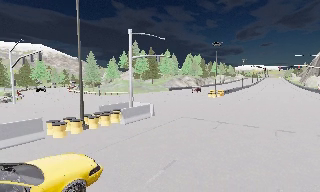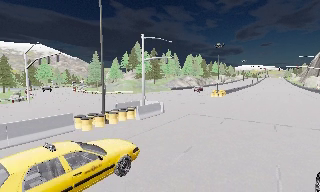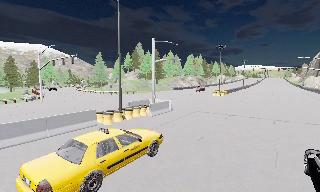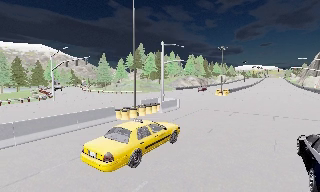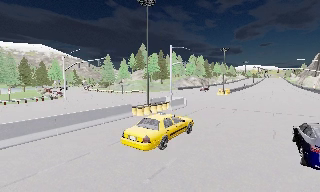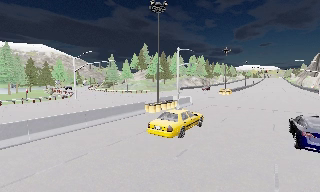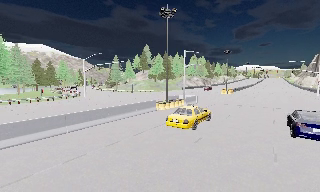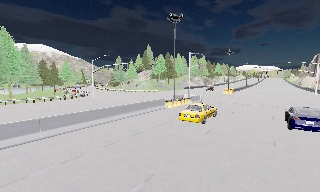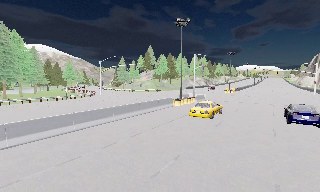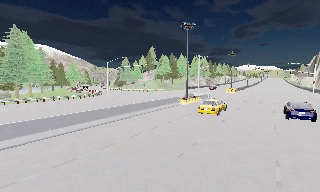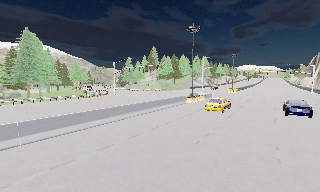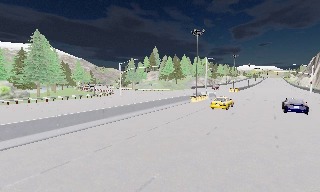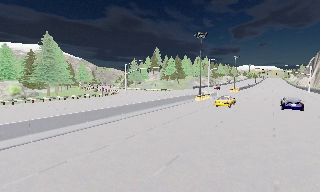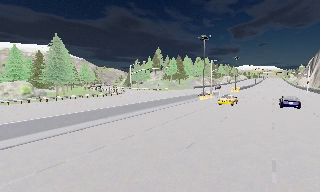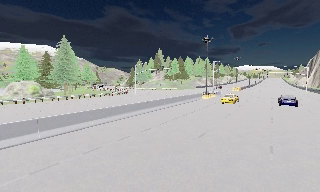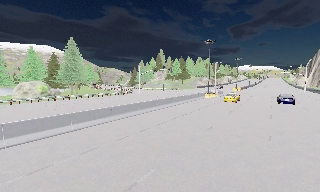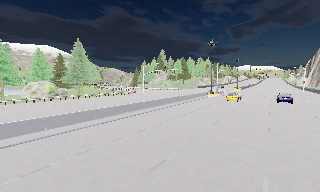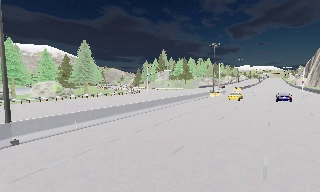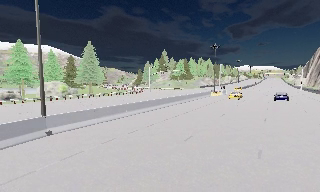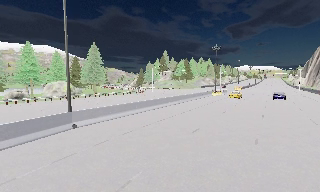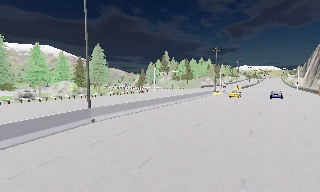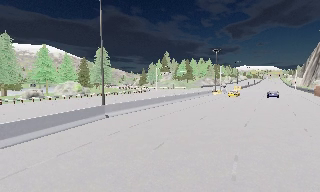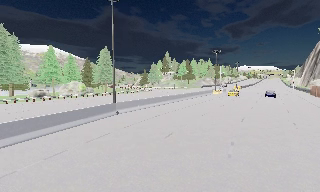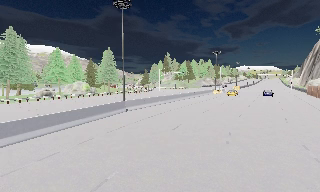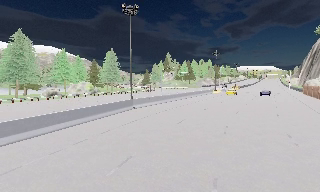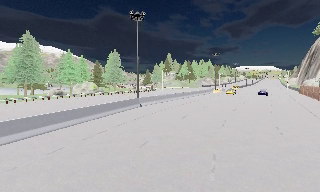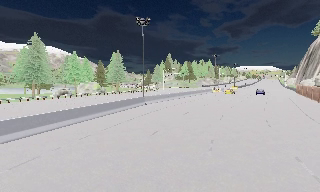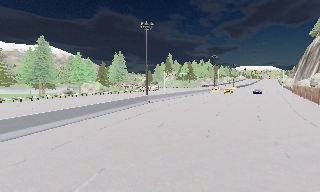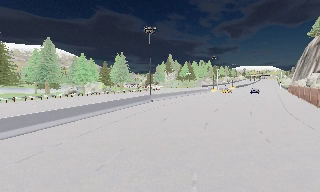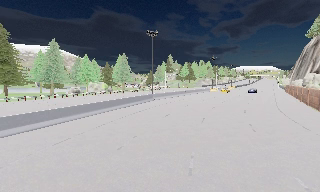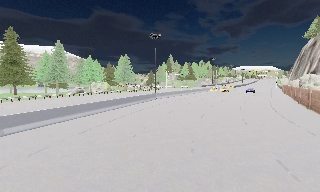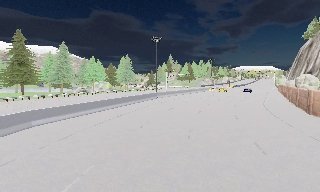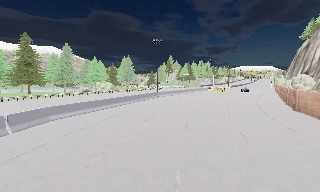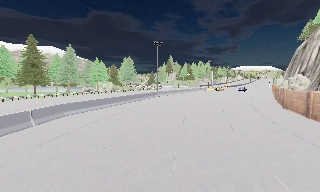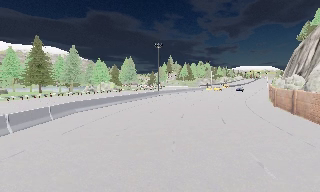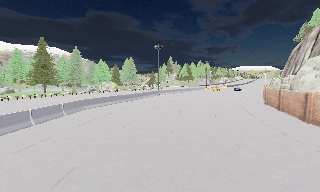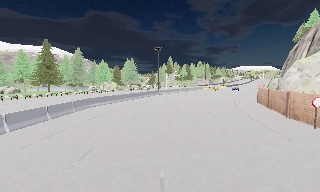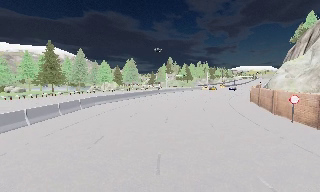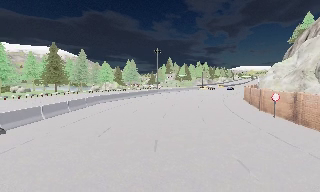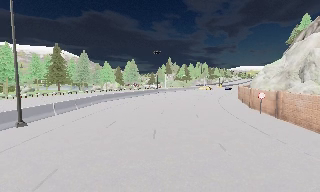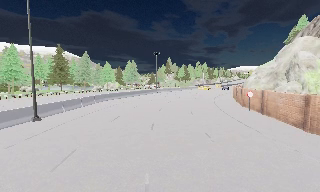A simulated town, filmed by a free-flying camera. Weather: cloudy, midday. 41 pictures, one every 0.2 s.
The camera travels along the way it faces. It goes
backward.
0.0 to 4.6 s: The camera travels backward and to its left, about 40 m, so what stands in front gets smaller.
4.6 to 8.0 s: The camera travels backward, about 30 m, so what stands in front gets smaller.
The film runs backward here.
